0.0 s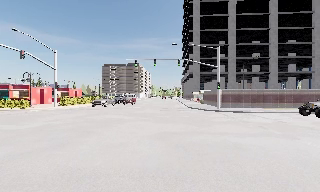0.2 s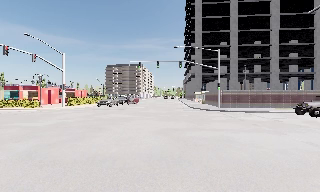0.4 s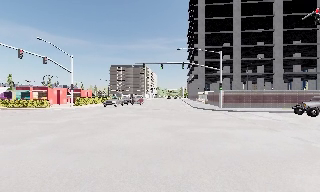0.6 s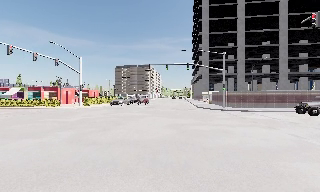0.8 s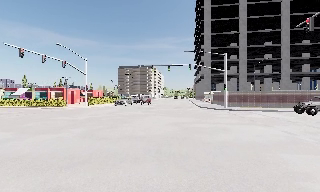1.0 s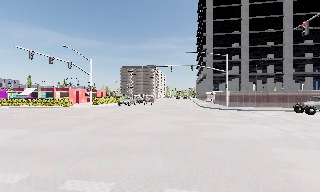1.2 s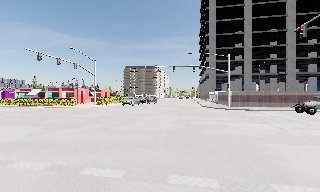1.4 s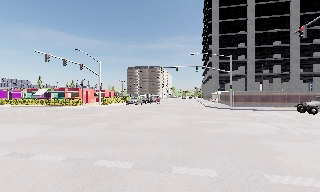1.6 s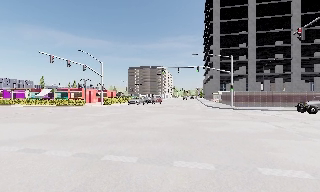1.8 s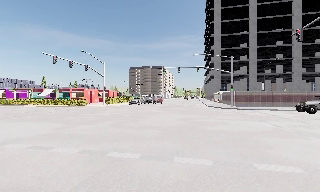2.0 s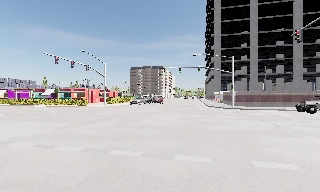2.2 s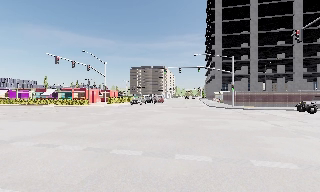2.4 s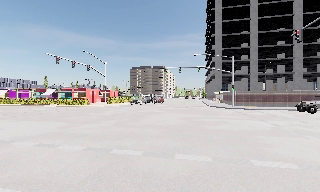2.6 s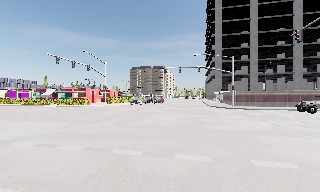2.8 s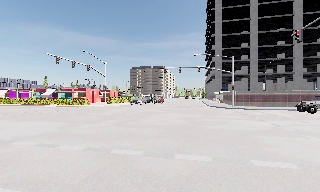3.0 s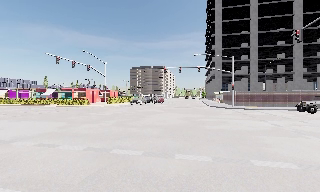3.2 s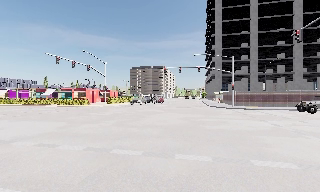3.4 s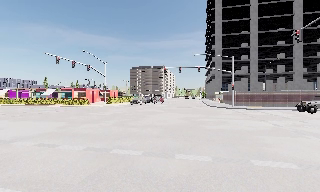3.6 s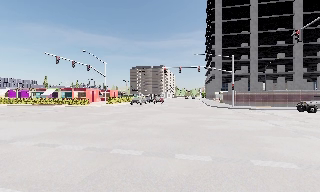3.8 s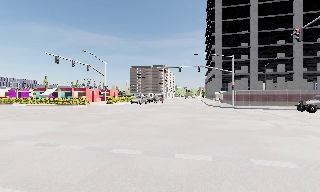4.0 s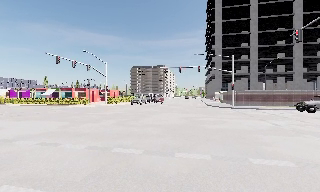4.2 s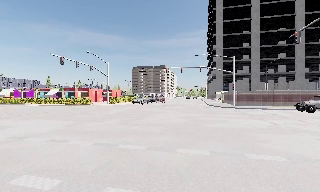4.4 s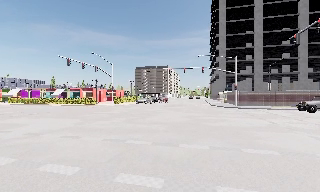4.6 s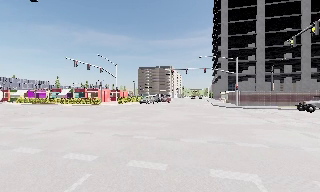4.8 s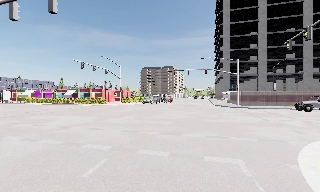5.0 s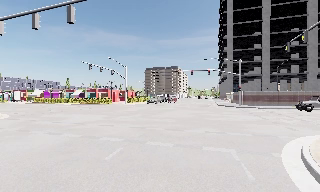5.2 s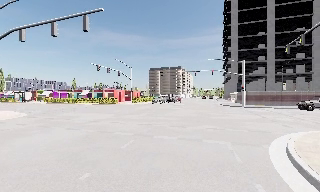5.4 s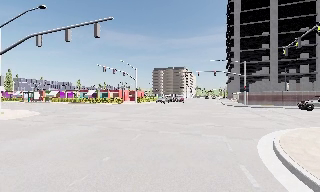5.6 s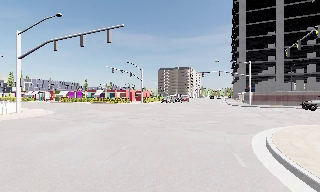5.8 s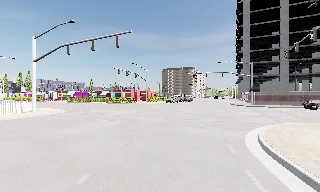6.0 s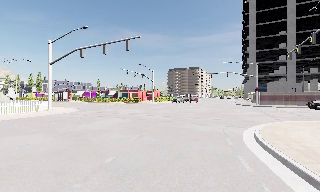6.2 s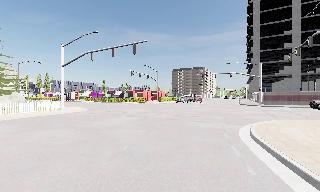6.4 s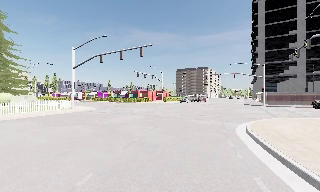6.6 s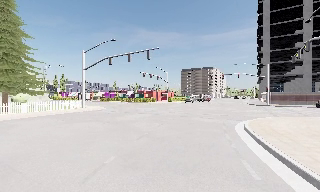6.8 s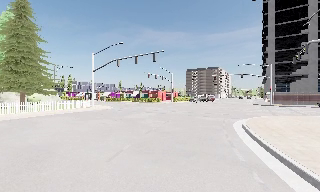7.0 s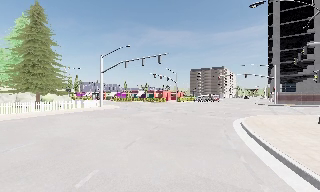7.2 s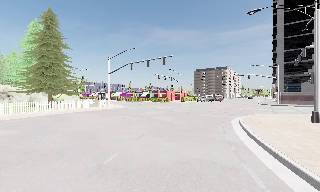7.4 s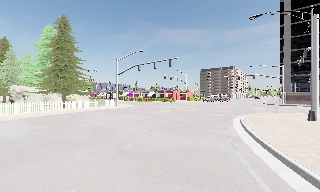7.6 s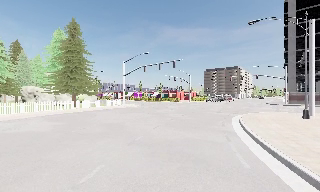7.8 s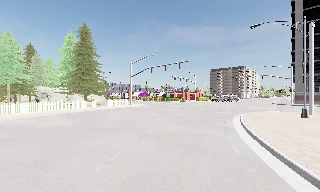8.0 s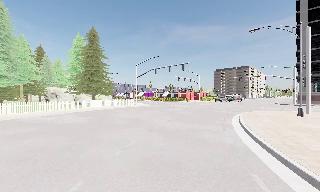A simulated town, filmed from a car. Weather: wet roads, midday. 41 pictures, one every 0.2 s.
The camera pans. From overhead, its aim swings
counterclockwise.
The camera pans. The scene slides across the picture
to the right.
0.0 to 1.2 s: The camera travels backward, about 4.5 m, so what stands in front gets smaller.
1.2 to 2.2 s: The camera travels backward, about 1.5 m, so what stands in front gets smaller. It loses speed.
2.2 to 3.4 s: The camera keeps its place and its aim.
3.4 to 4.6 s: The camera travels backward, about 1.5 m, so what stands in front gets smaller. It gains speed.
4.6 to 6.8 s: The camera swings to its left by about 15 degrees, and the scene slides to the right. It travels backward, about 10 m, so what stands in front gets smaller.
6.8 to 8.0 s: The scene slides to the right, as the camera pans about 10 degrees to its left. It travels backward, about 6 m, so what stands in front gets smaller.
The film runs backward here.
